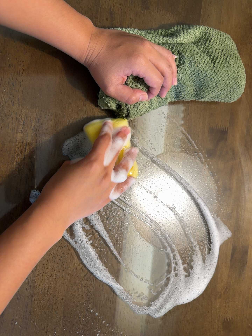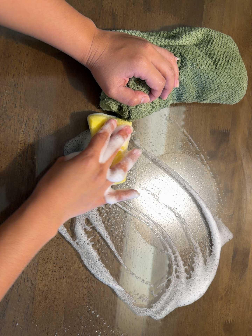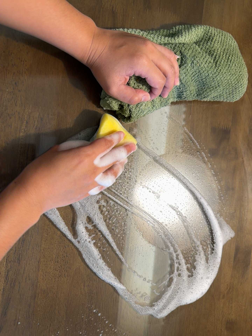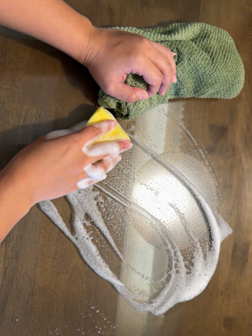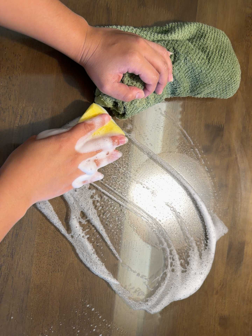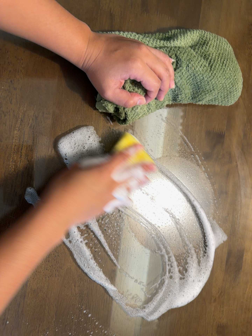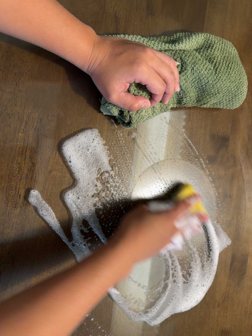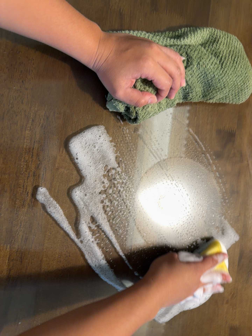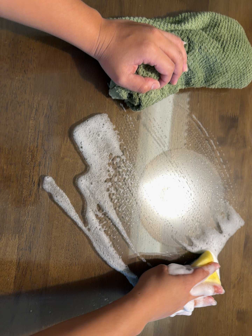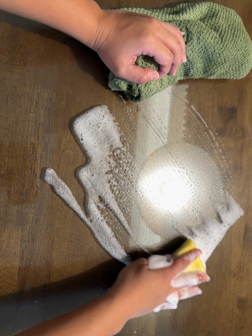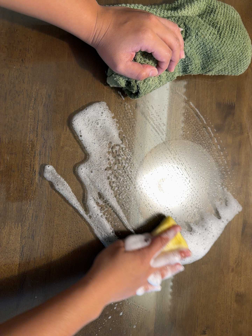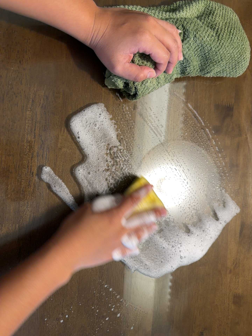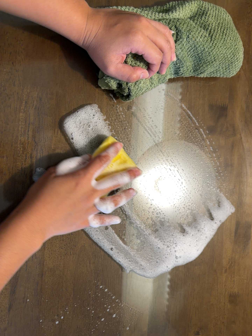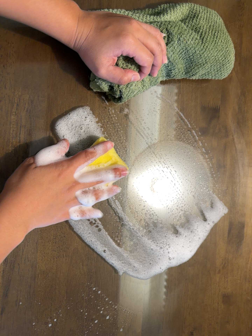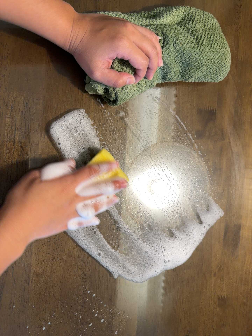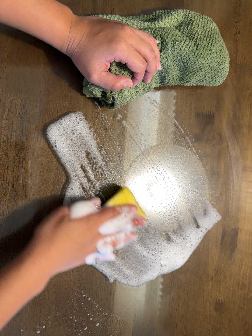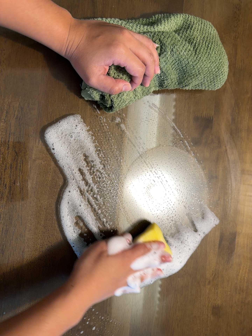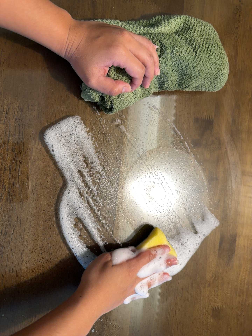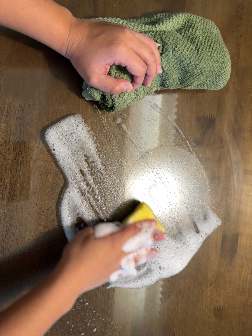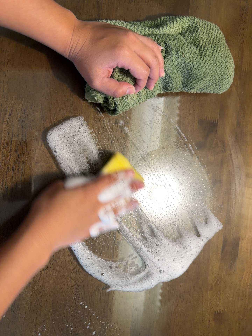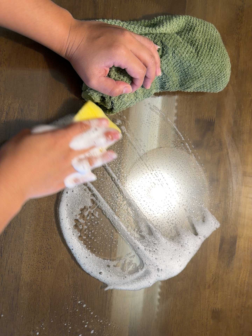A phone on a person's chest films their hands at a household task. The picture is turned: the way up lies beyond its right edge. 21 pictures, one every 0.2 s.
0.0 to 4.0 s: The camera shifts only a little, or ends up much as it began.
The film runs backward here.
